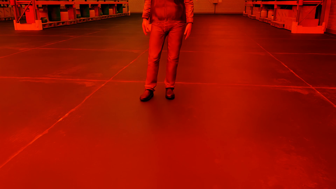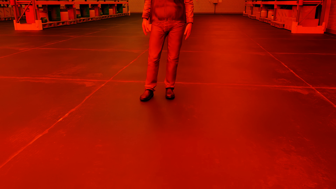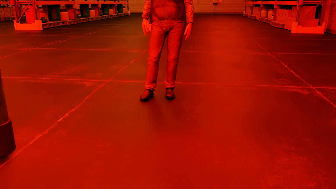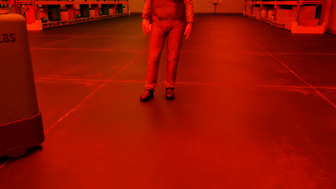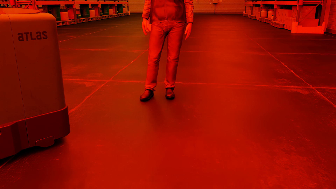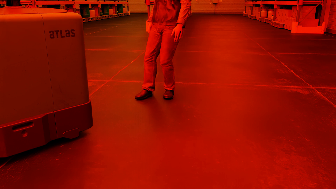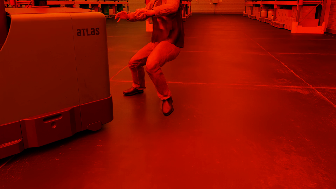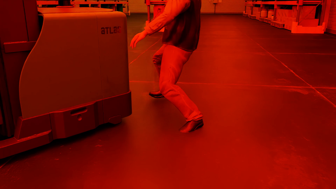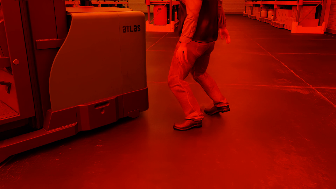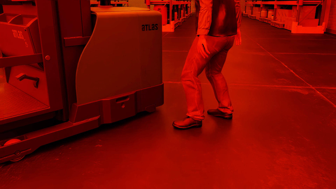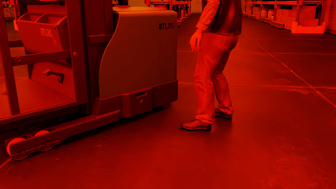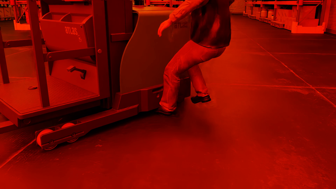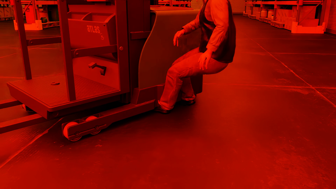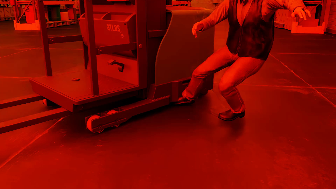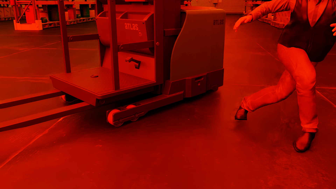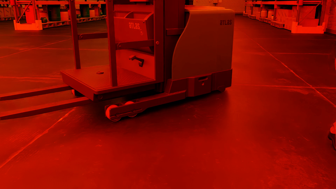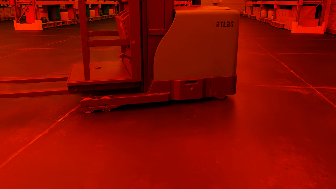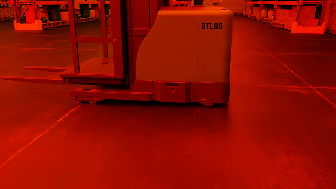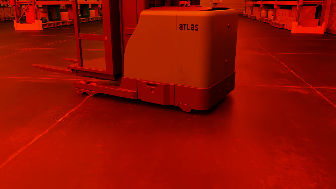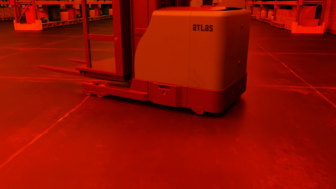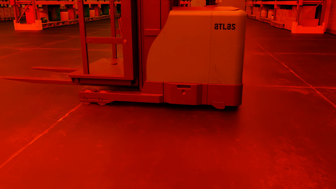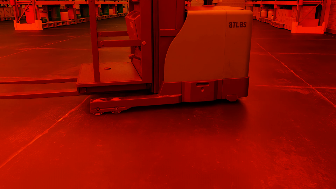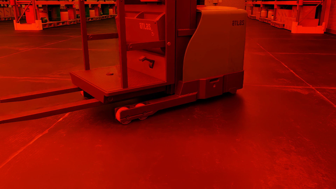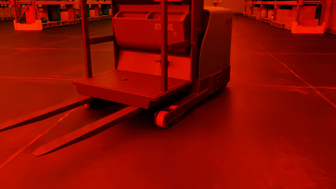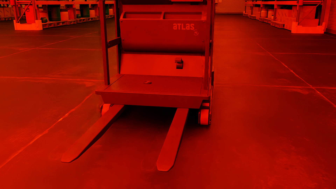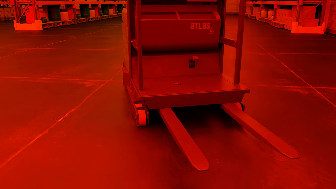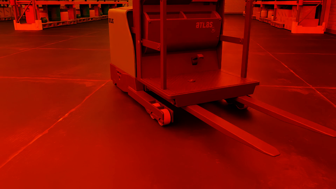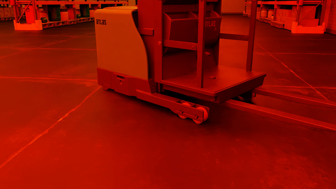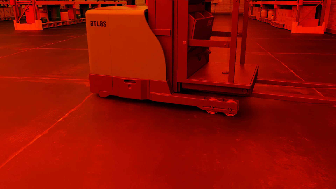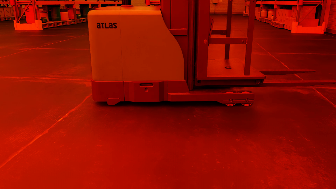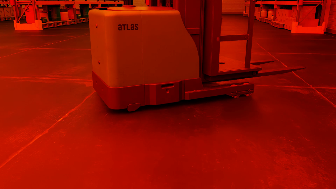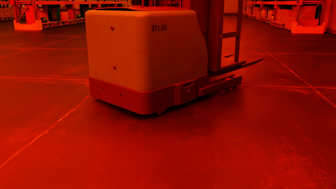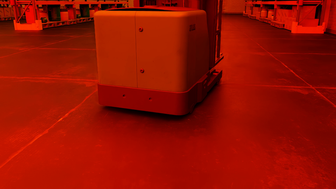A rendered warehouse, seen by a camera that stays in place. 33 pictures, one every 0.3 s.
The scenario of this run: Near miss between a forklift and a person.
